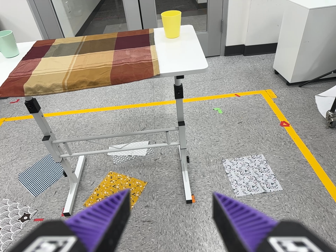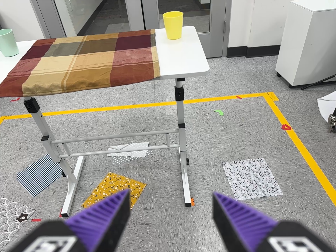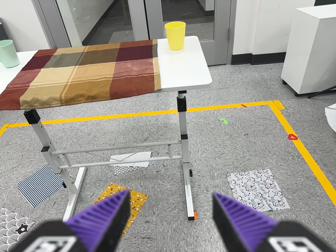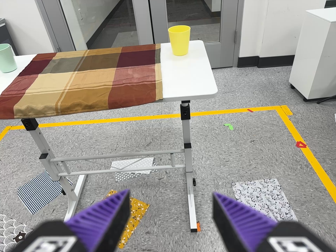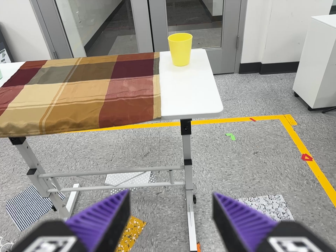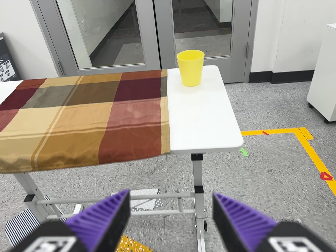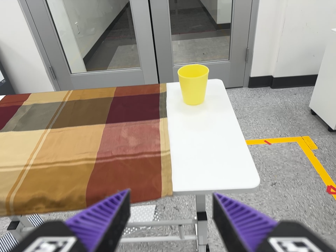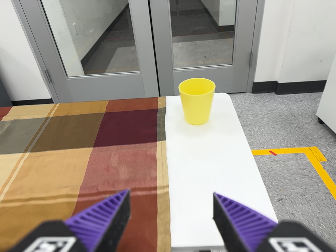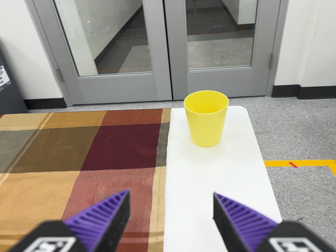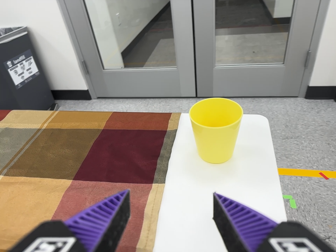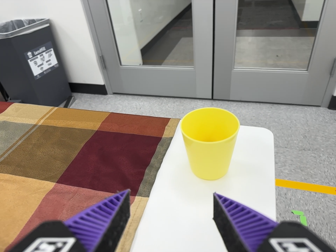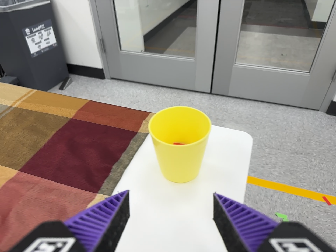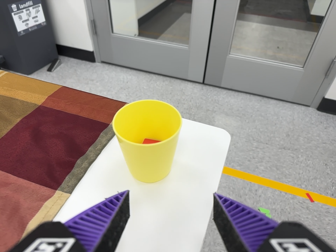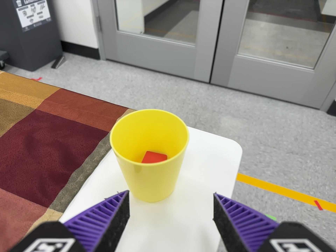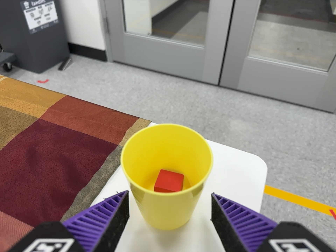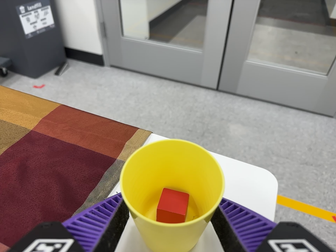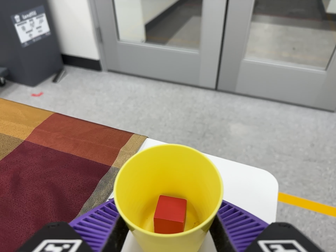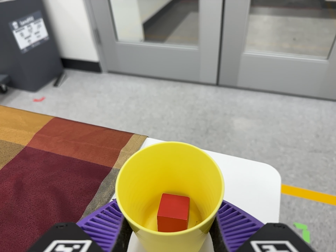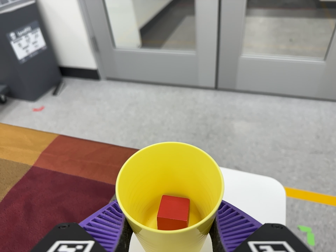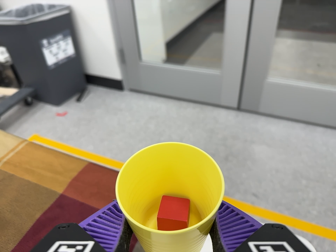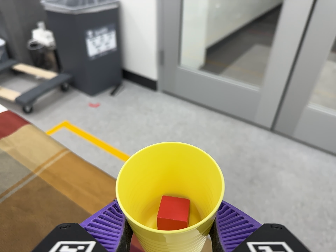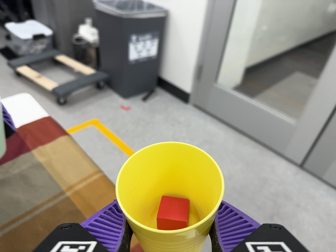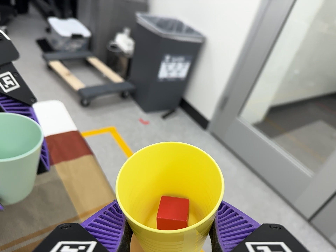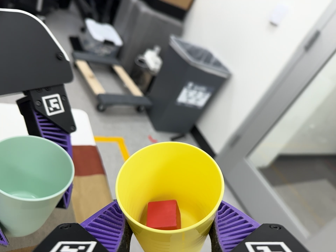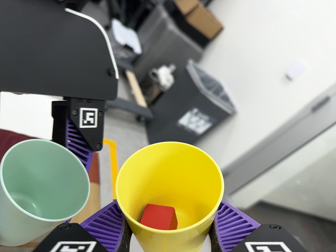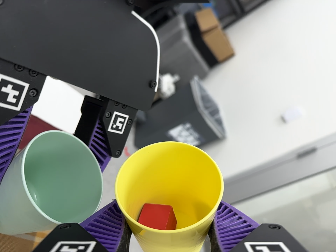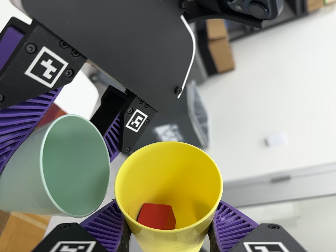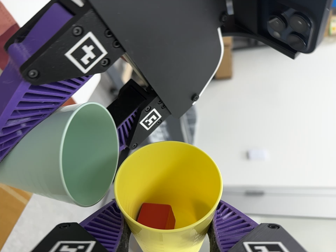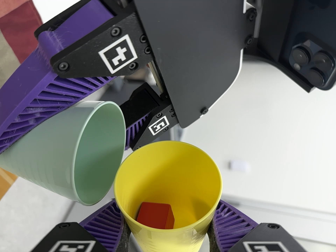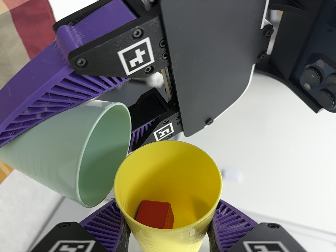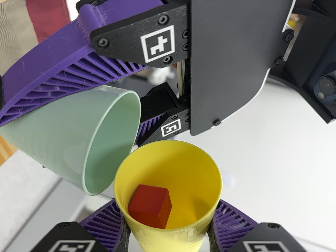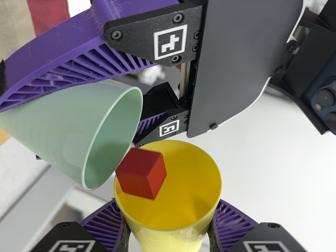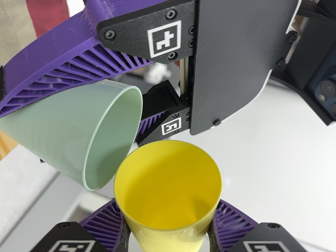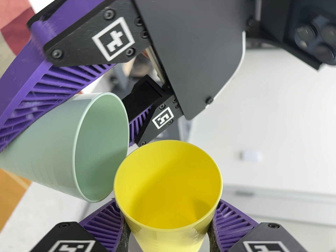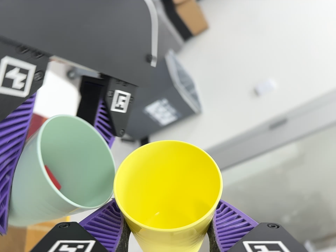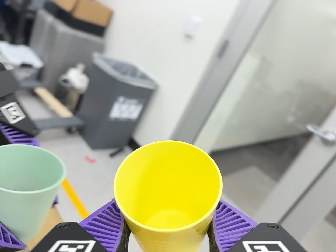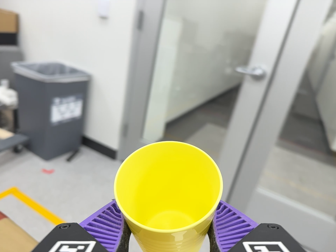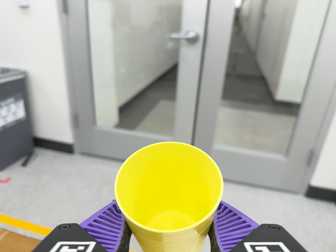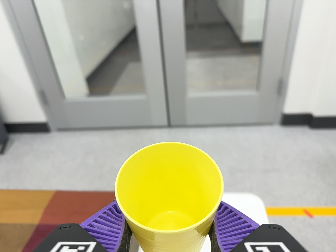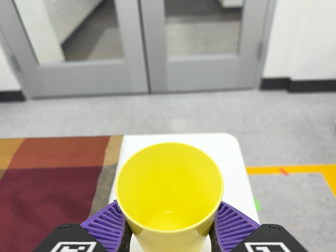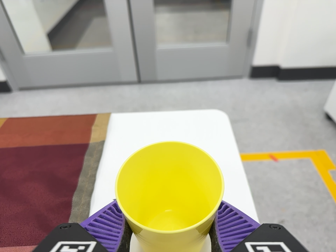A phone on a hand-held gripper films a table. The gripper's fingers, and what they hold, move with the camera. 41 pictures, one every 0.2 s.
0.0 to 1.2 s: The camera travels forward and toward the top of its view, about 40 cm, so what stands in front looms larger.
1.2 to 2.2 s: The camera pans to its left by about 15 degrees. It travels forward, to its right and toward the top of its view, about 34 cm, so what stands in front looms larger. It rolls about its line of sight by about 15 degrees, and the scene rotates clockwise.
2.2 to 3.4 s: The camera travels forward and toward the top of its view, about 12 cm, so what stands in front looms larger.
3.4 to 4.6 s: The camera pans to its left by about 15 degrees. It travels toward the top of its view and to its left, about 30 cm, so close, fixed things drift downward. Its aim tips toward the top of its view by about 10 degrees, and the scene shifts downward. It rolls about its line of sight by about 50 degrees, and the scene rotates clockwise.
4.6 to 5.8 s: The camera pans to its right by about 15 degrees. It travels to its left and toward the top of its view, about 16 cm. It rolls about its line of sight by about 70 degrees, and the scene rotates clockwise.
5.8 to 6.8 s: The camera travels to its right, about 8 cm. It rolls about its line of sight by about 40 degrees, and the scene rotates counterclockwise.
6.8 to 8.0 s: The camera pans to its right by about 35 degrees. It travels toward the bottom of its view and to its right, about 34 cm, so close, fixed things drift upward. Its aim tips toward the bottom of its view by about 25 degrees, and the scene shifts upward. It rolls about its line of sight by about 80 degrees, and the scene rotates counterclockwise.
The film runs forward here.
